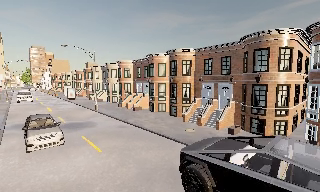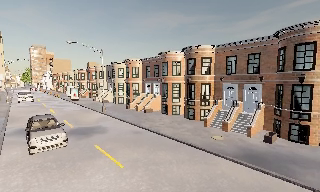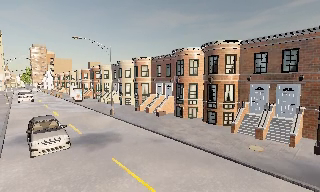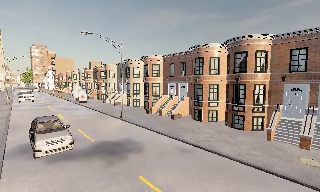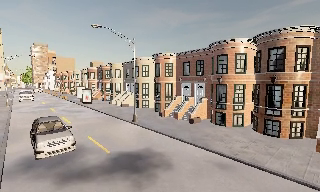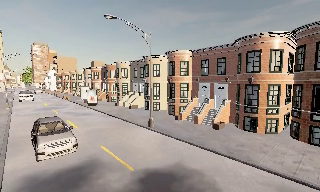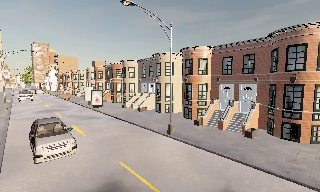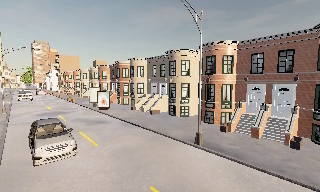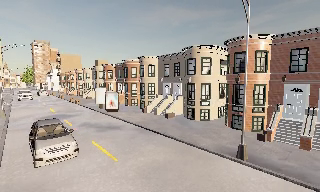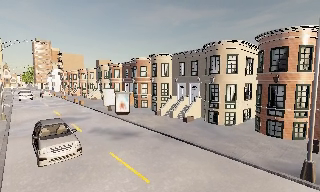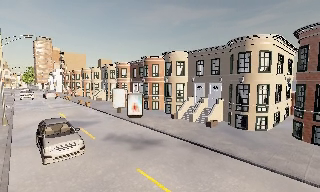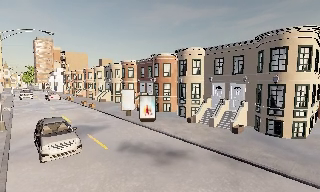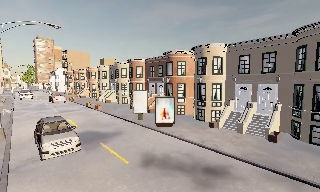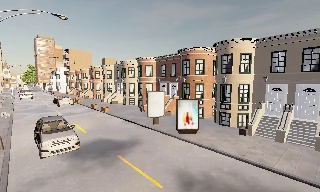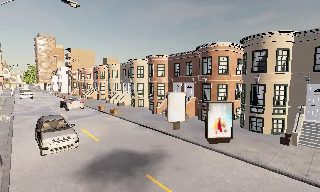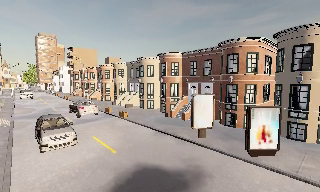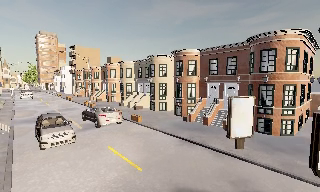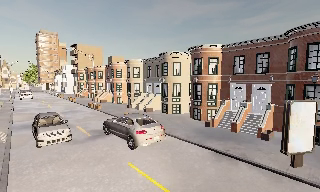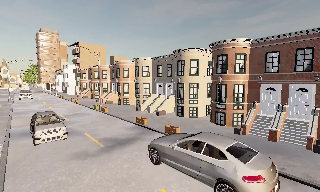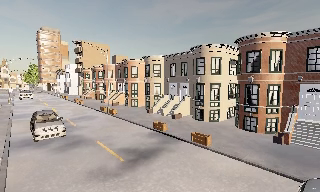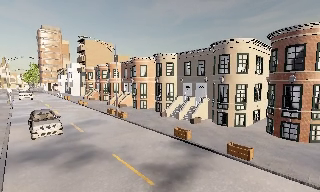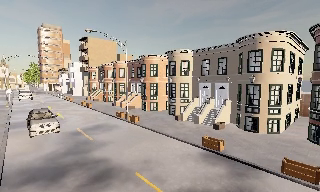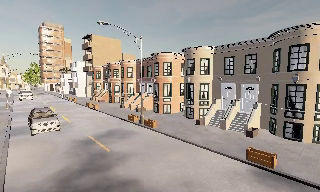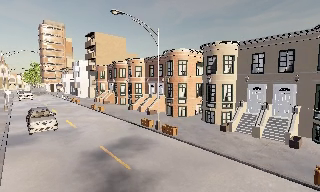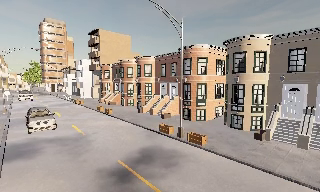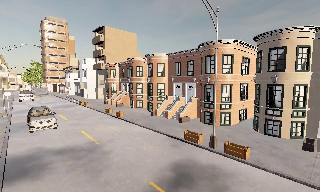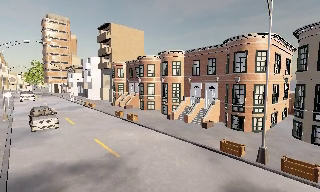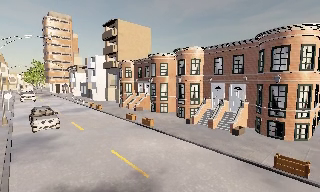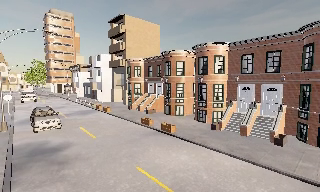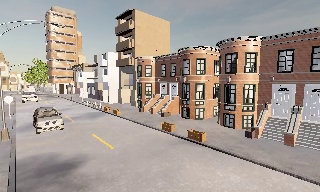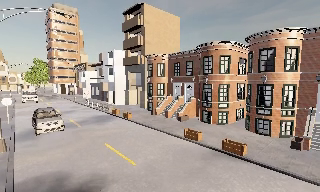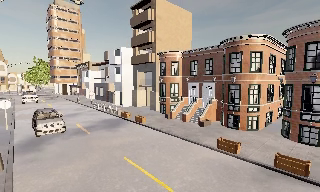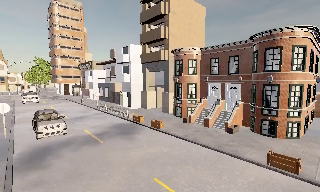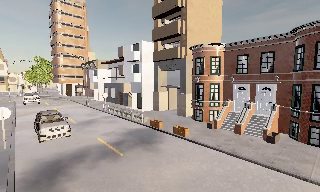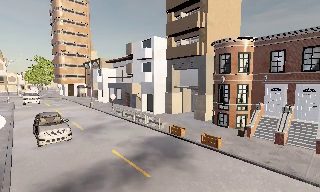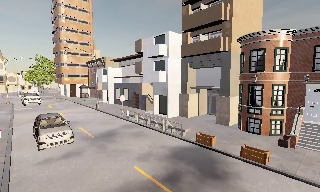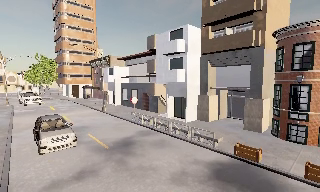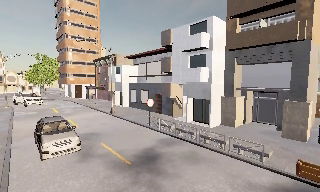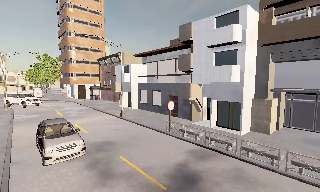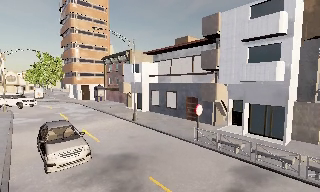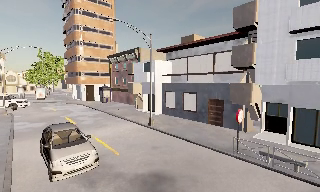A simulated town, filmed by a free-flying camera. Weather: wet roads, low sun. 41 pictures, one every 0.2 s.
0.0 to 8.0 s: The camera travels forward and to its left, about 90 m, so what stands in front looms larger.
The film runs backward here.
